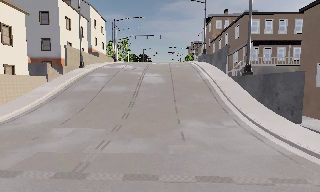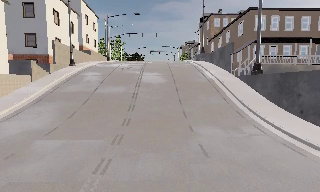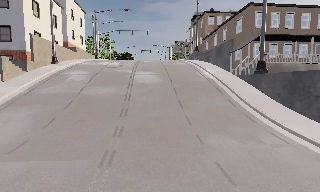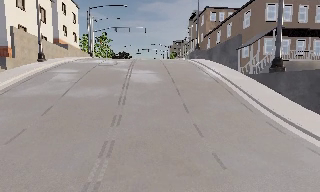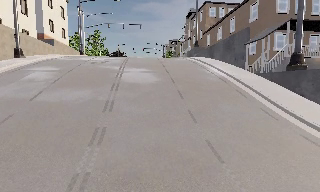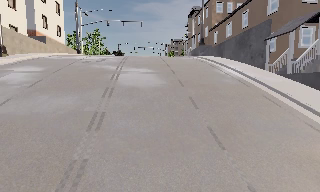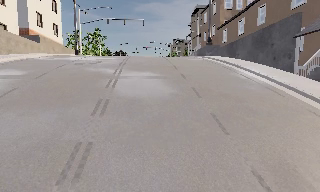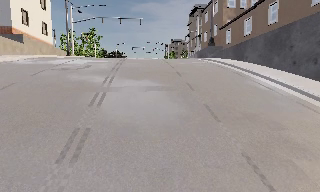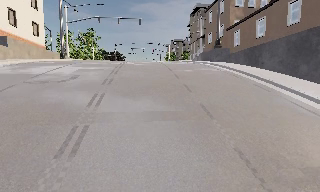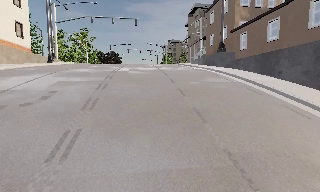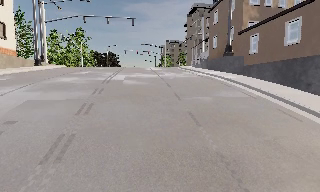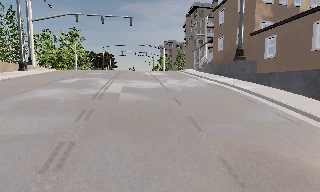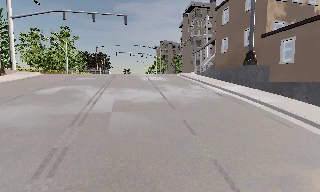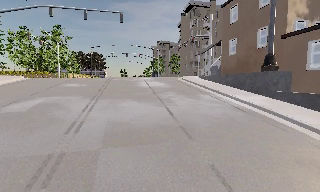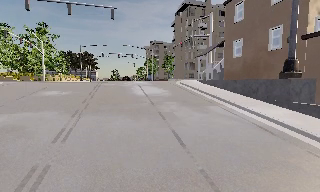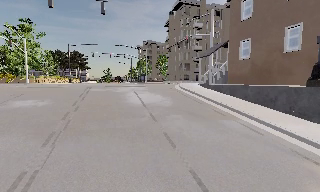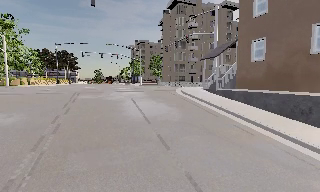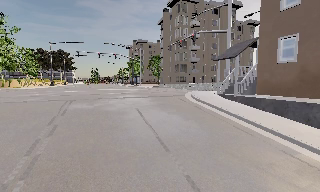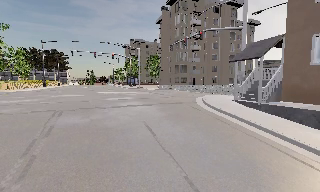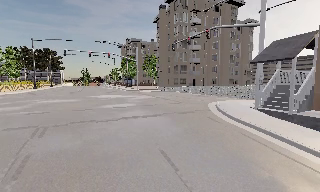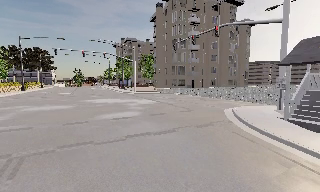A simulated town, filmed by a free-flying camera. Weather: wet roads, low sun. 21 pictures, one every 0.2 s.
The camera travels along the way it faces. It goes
forward.
0.0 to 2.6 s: The camera pans to its right, which is clockwise from overhead, by about 15 degrees. It travels forward, about 25 m, so what stands in front looms larger.
2.6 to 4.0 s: The camera pans to its right, which is clockwise from overhead, by about 15 degrees. It travels forward, about 14 m, so what stands in front looms larger.
The film runs forward here.
